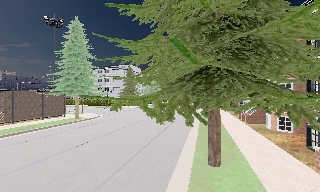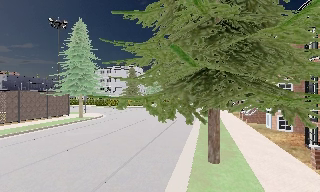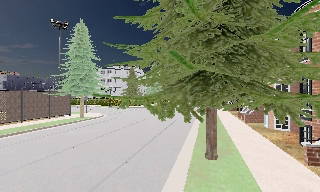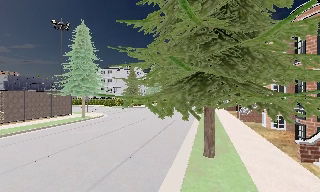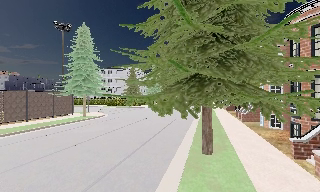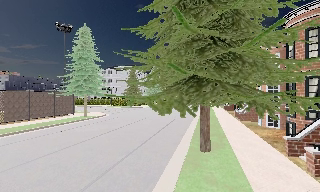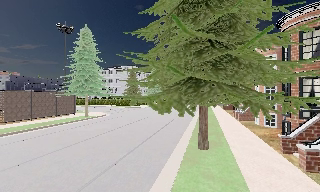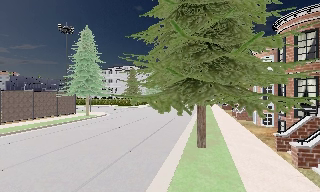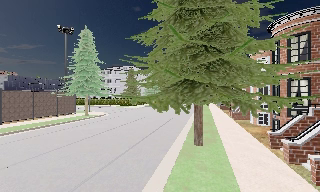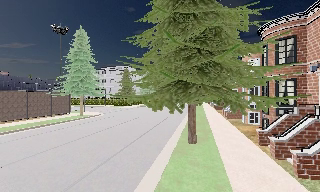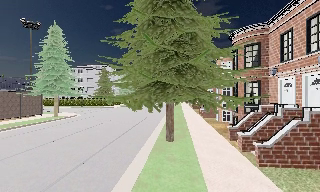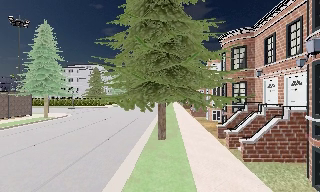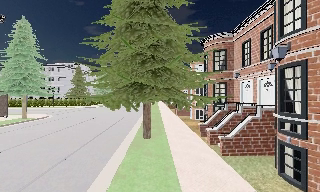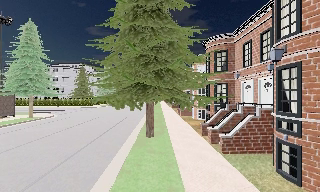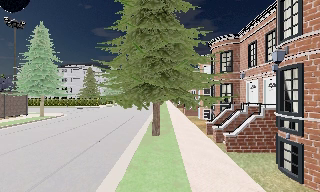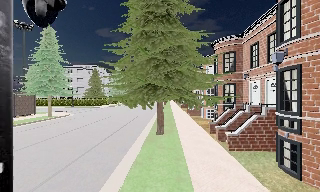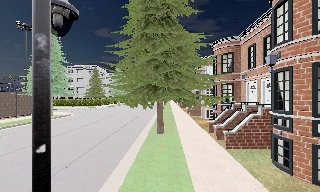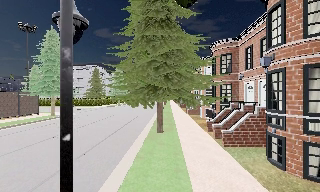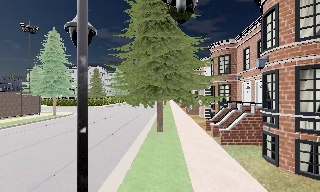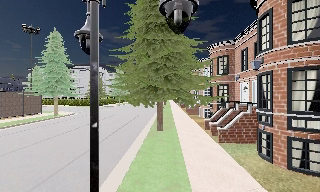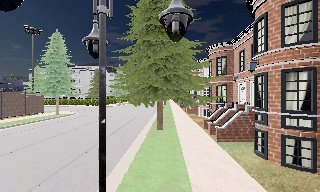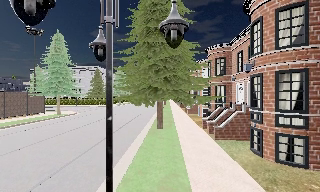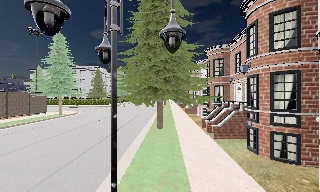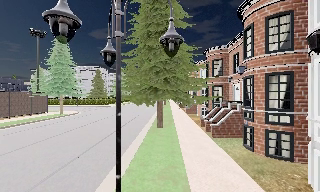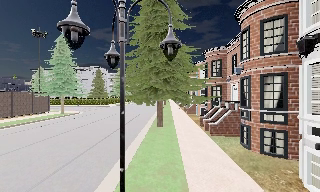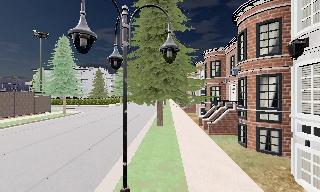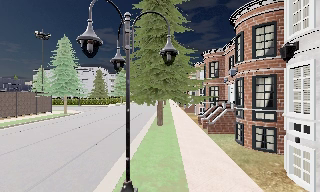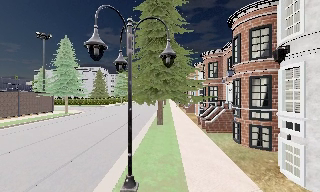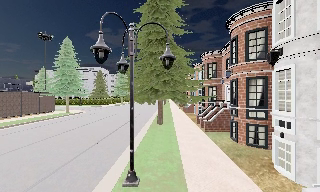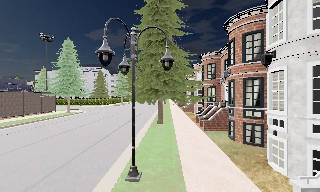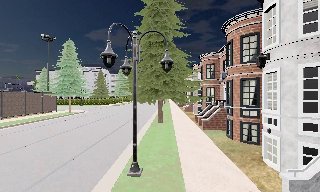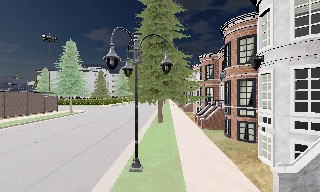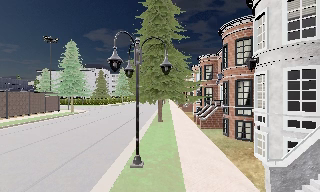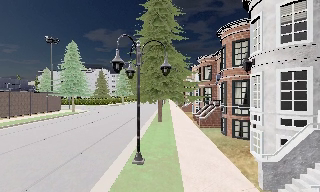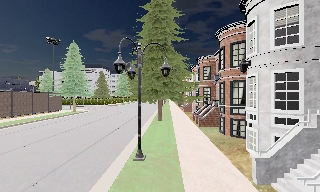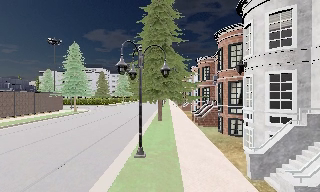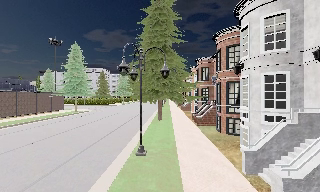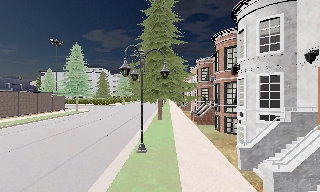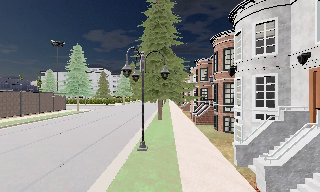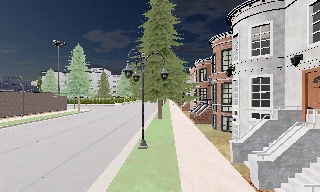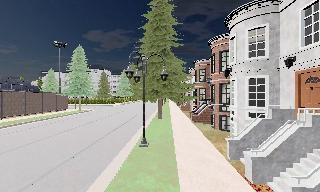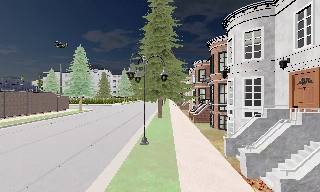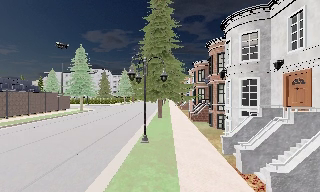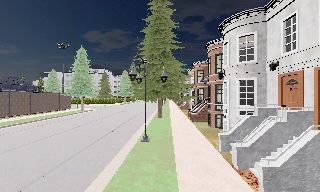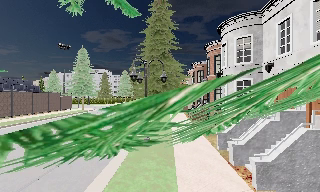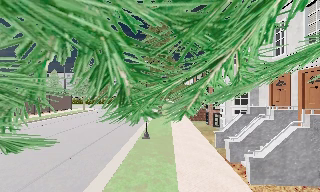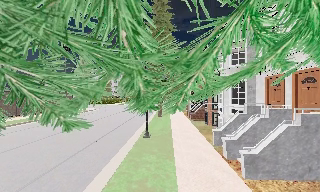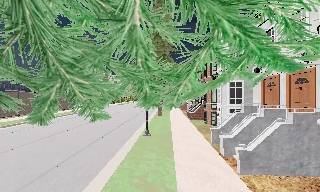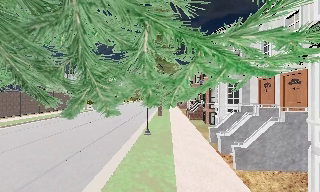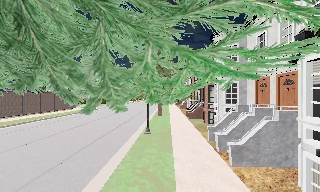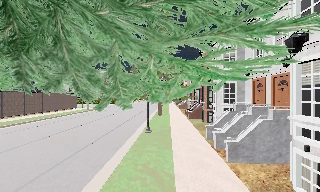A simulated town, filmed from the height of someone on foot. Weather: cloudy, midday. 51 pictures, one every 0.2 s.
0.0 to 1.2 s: The camera travels backward, about 2 m, so what stands in front gets smaller.
1.2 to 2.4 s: The camera pans to its right, which is clockwise from overhead, by about 20 degrees. It travels backward, about 2 m, so what stands in front gets smaller.
2.4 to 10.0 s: The camera travels backward, about 11 m, so what stands in front gets smaller.
The film runs backward here.
